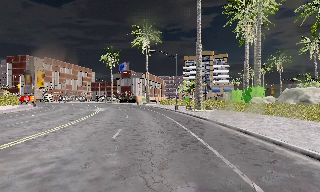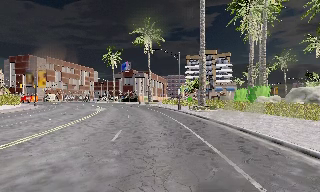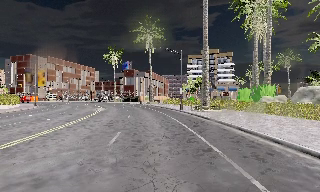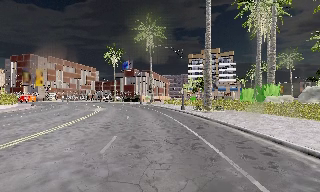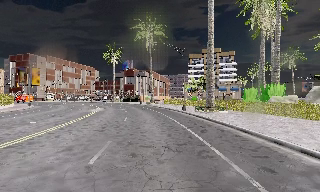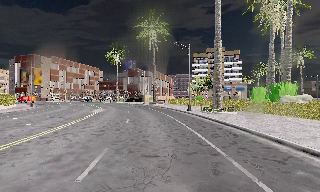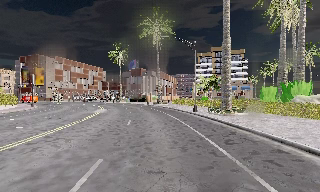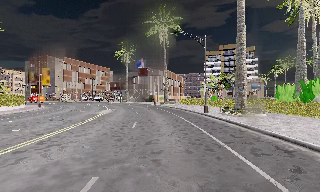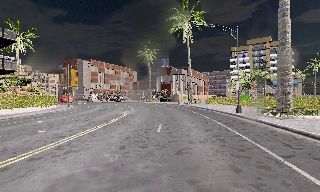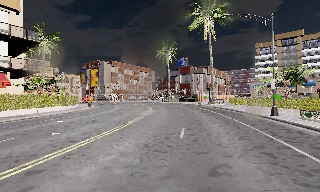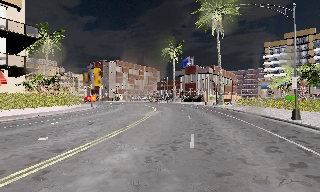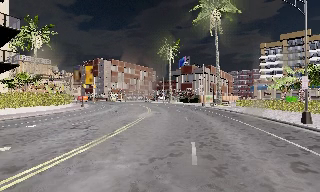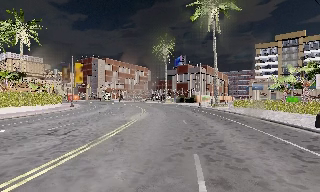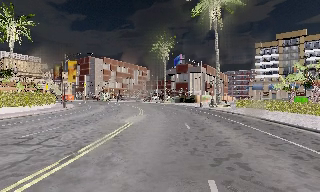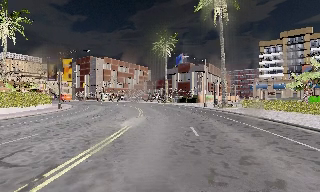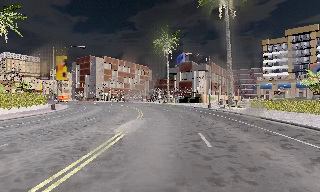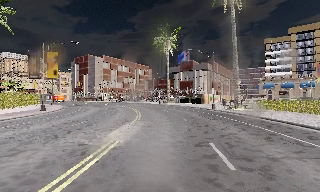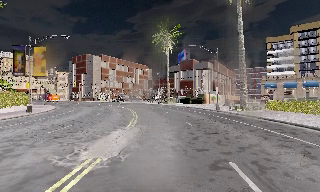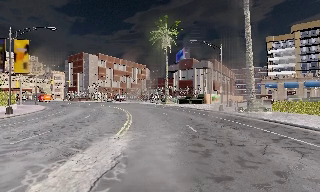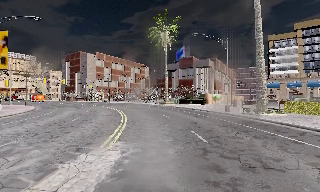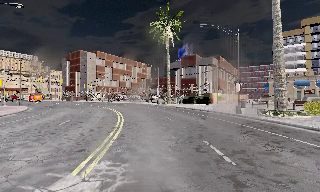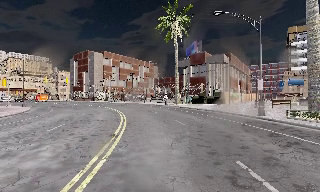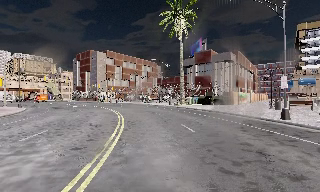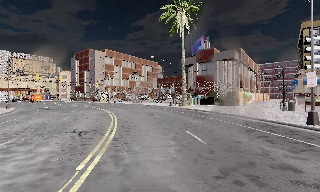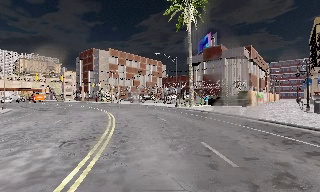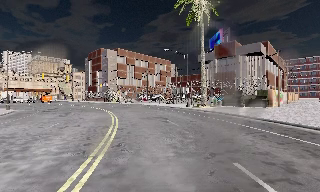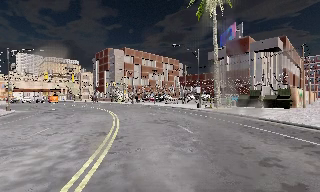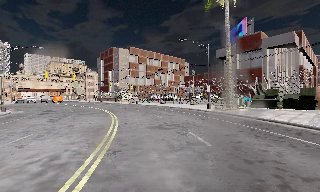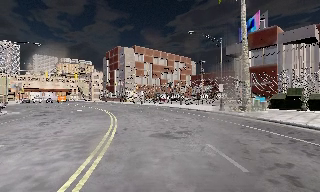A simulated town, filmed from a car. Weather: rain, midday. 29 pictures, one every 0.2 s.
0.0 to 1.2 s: The camera travels forward, about 4.5 m, so what stands in front looms larger. It gains speed.
1.2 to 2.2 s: The camera swings to its left by about 15 degrees, and the scene slides to the right. It travels forward, about 6 m, so what stands in front looms larger.
2.2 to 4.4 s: The camera travels forward, about 18 m, so what stands in front looms larger.
4.4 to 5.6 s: The camera pans to its left, which is counterclockwise from overhead, by about 10 degrees. It travels forward, about 11 m, so what stands in front looms larger.
The film runs forward here.
